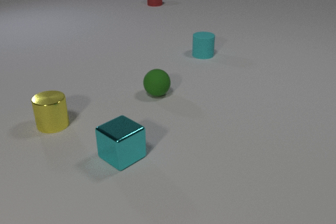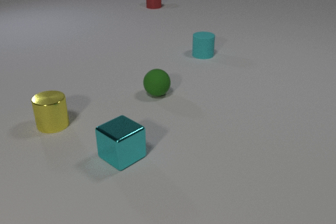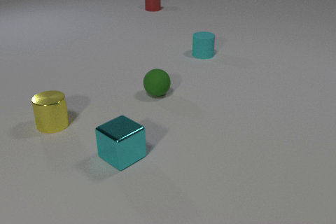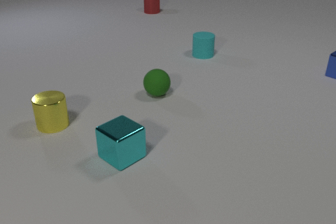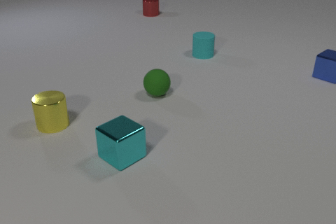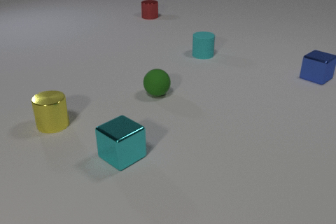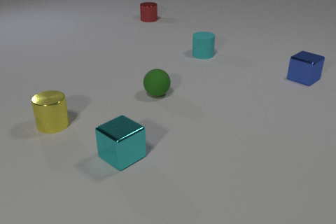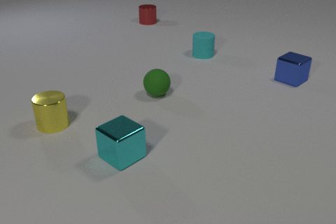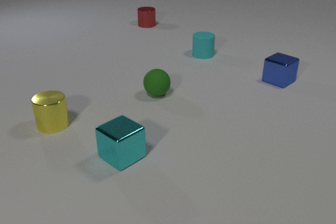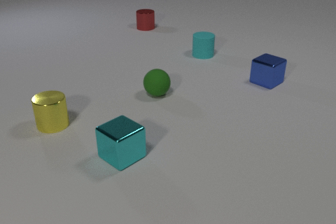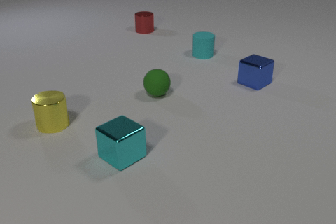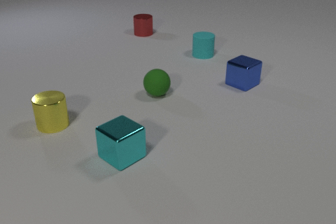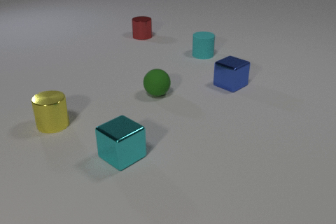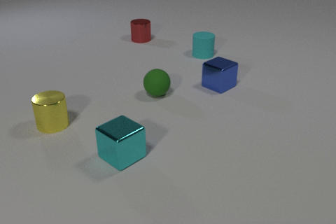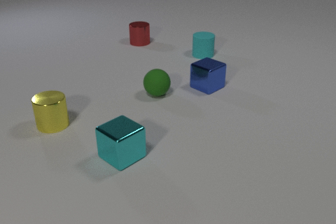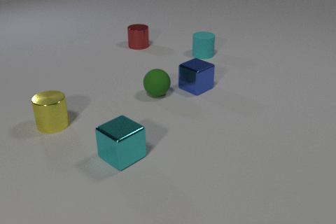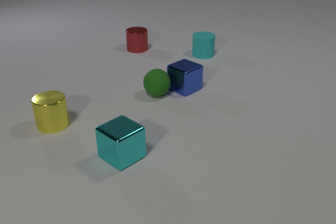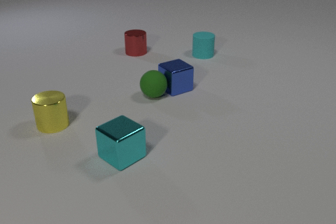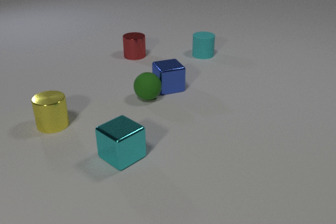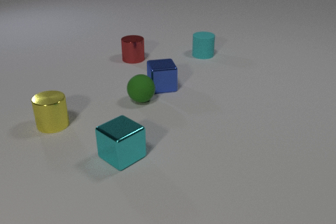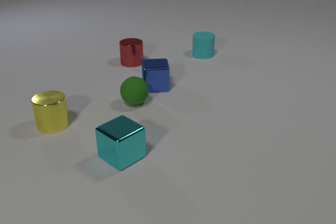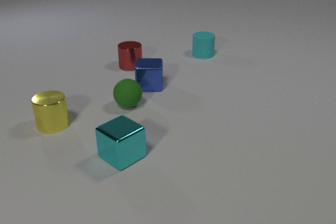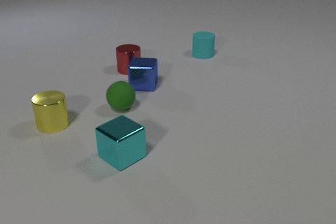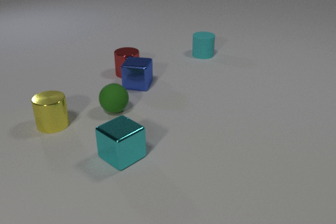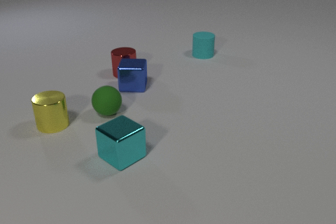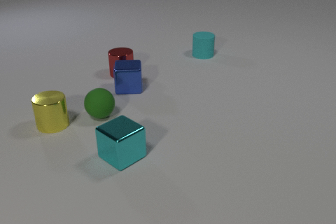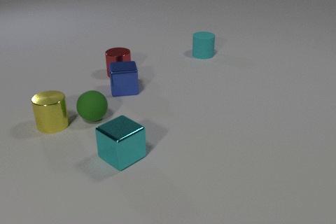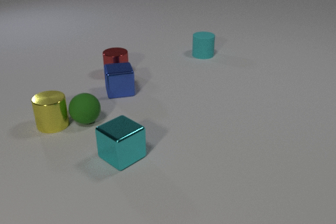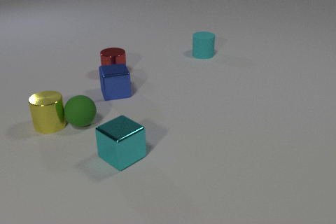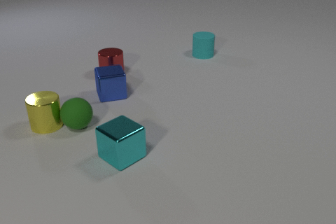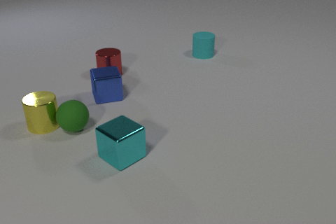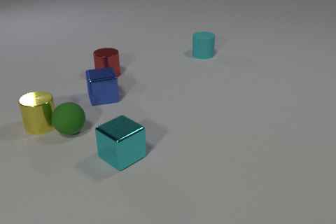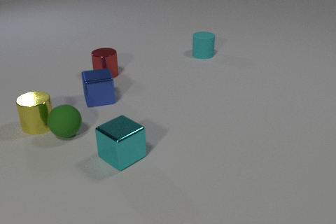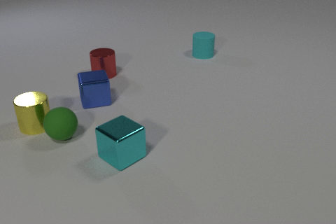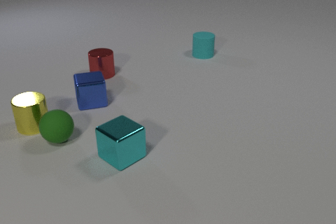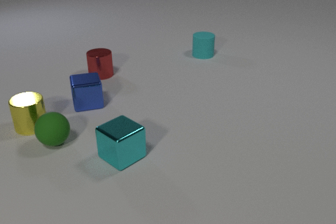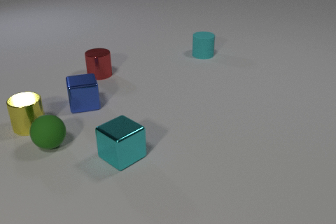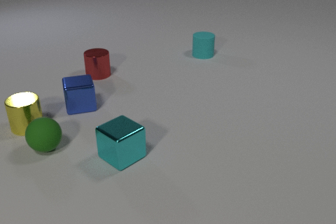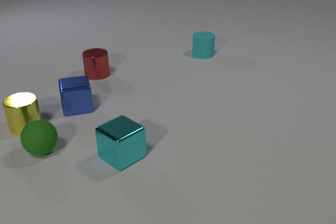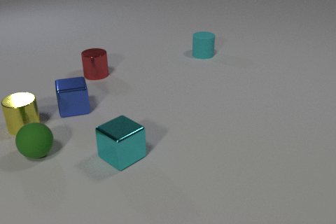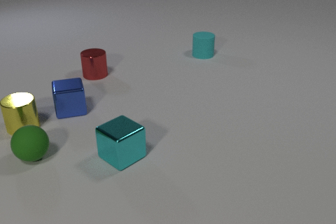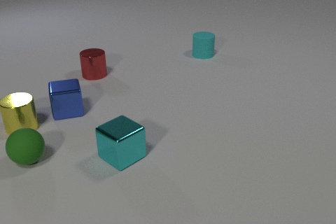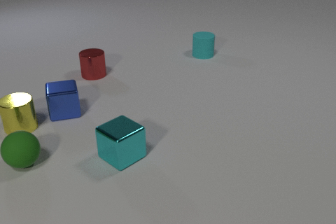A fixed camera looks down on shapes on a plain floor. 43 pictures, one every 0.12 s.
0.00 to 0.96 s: The blue metal cube comes in at the right edge, slides to the left and toward the camera. The red metal cylinder slides toward the camera.
0.96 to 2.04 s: The blue metal cube slides to the left. The red metal cylinder slides toward the camera. The blue metal cube and the green rubber sphere collide.
2.04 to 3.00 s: The blue metal cube slides to the left, spins so that its near face slides to the left, clockwise seen from above. The green rubber sphere rolls to the left and toward the camera. The red metal cylinder slides toward the camera. The blue metal cube and the red metal cylinder collide.
3.00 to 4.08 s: The blue metal cube slides to the left and toward the camera. The green rubber sphere rolls to the left and toward the camera. The red metal cylinder slides to the left. The yellow metal cylinder slides to the left. The green rubber sphere and the yellow metal cylinder collide.
4.08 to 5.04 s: The blue metal cube slides to the left and toward the camera. The green rubber sphere rolls to the left and toward the camera. The red metal cylinder slides to the left. The yellow metal cylinder slides to the left.
What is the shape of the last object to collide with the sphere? cylinder.
How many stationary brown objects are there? 0.
What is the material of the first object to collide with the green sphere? metal.
